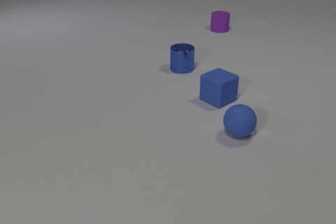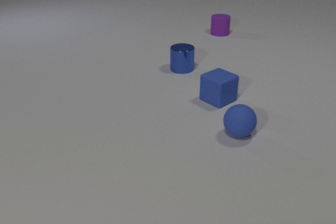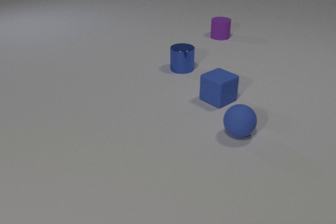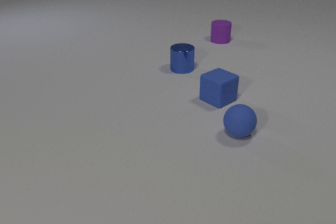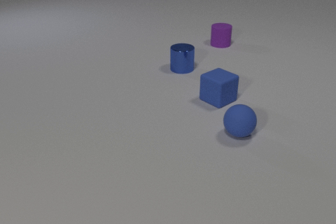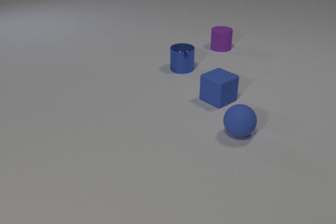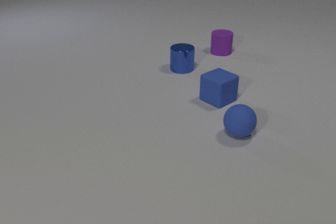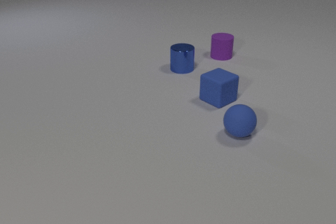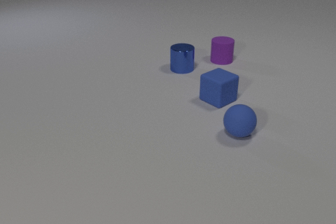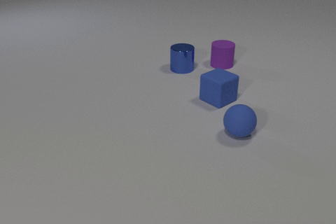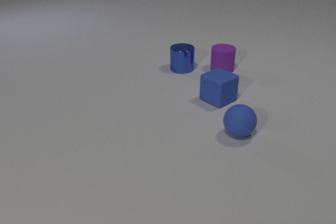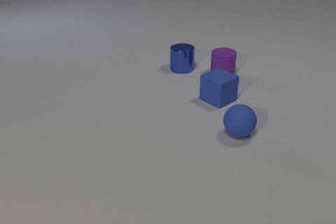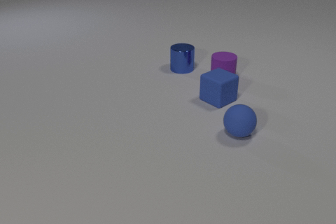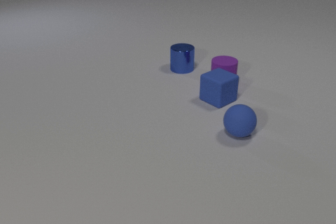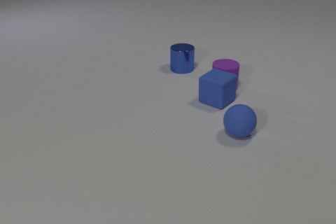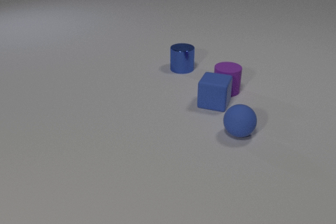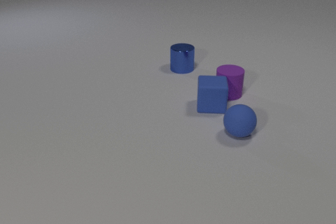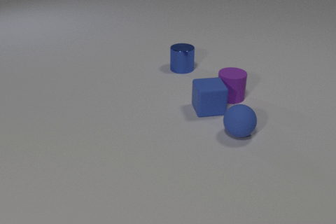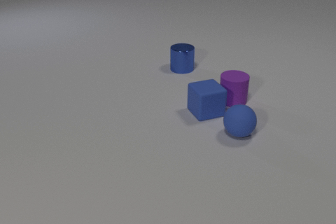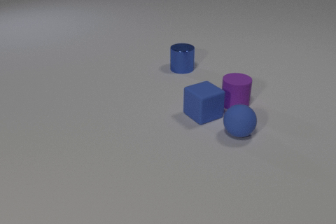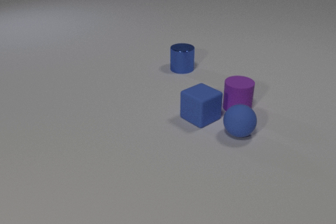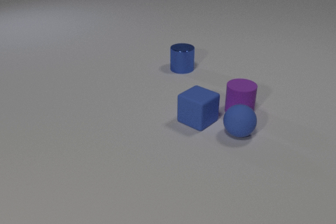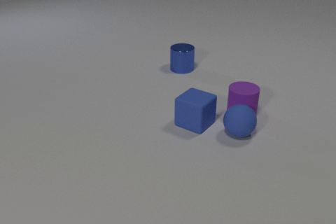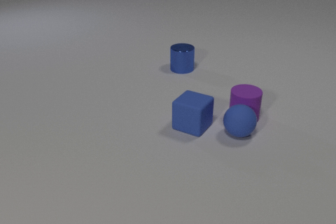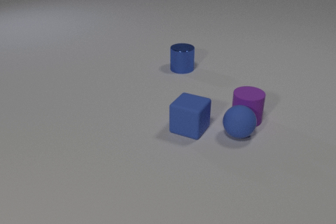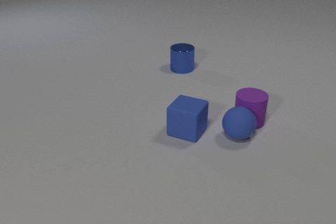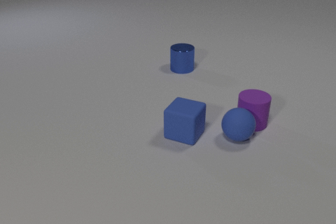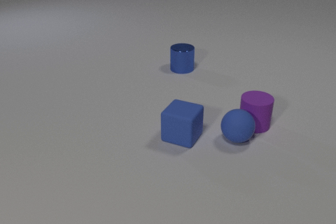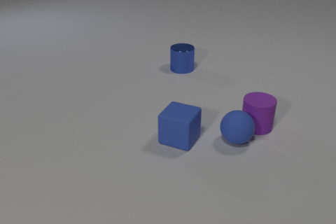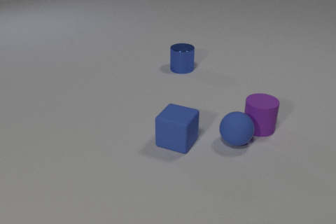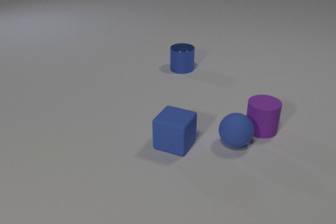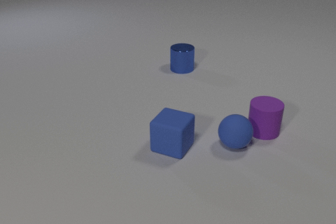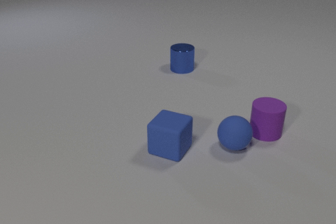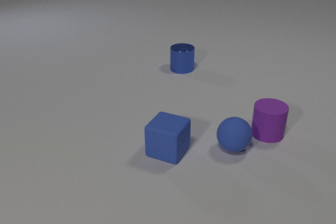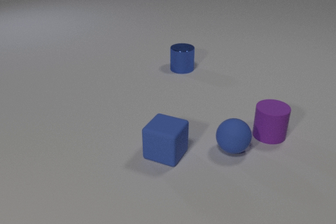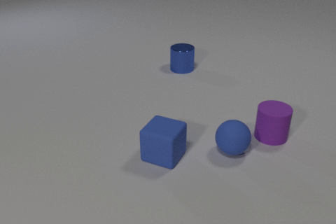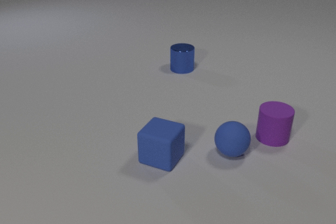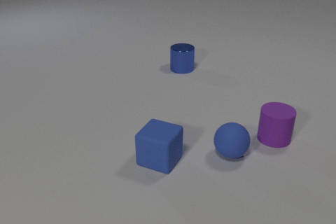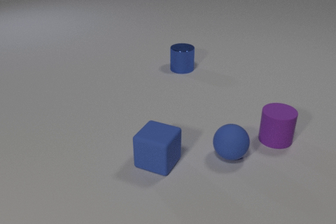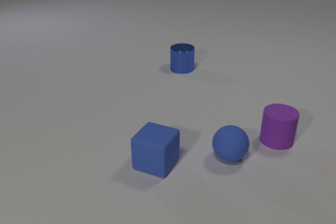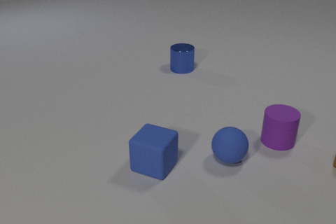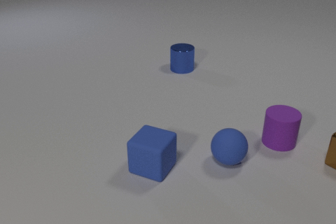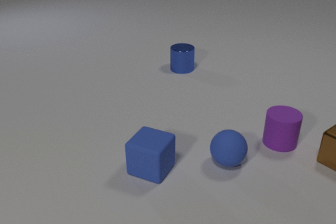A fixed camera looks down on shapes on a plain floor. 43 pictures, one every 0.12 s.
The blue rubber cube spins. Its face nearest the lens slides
to the right.
The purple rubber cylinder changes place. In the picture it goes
toward the camera.
0.00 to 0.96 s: The purple rubber cylinder slides toward the camera.
0.96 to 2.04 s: The purple rubber cylinder slides toward the camera. The blue rubber cube slides toward the camera and to the left, spins so that its near face slides to the right, counterclockwise seen from above. The purple rubber cylinder and the blue rubber cube collide.
2.04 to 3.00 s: The purple rubber cylinder slides toward the camera and to the right. The blue rubber cube slides toward the camera and to the left, spins so that its near face slides to the right, counterclockwise seen from above. The purple rubber cylinder and the blue rubber sphere collide.
3.00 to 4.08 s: The purple rubber cylinder slides toward the camera and to the right. The blue rubber cube slides toward the camera and to the left. The blue rubber sphere rolls toward the camera.
4.08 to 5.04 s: The purple rubber cylinder slides to the right and toward the camera. The blue rubber cube slides toward the camera and to the left. The blue rubber sphere rolls toward the camera. The brown metal cube comes in at the right edge, slides to the left.
How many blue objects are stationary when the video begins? 3.
How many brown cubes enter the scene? 1.
How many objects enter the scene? 1.
